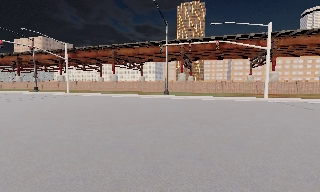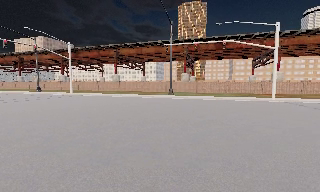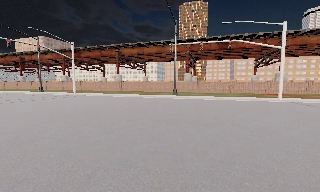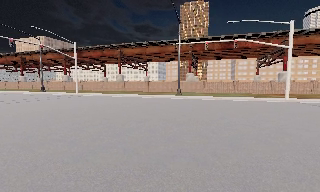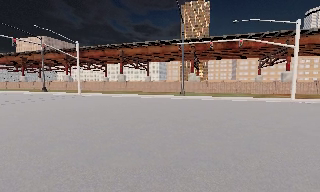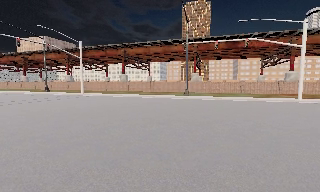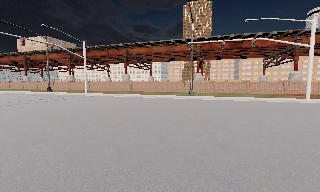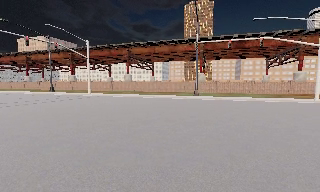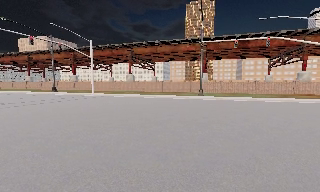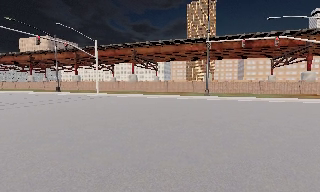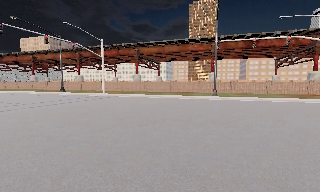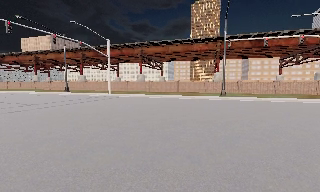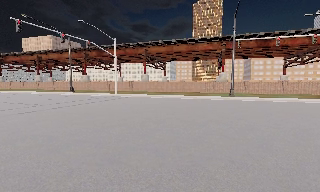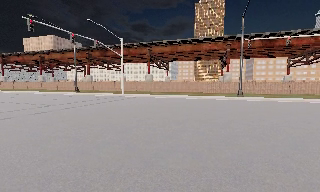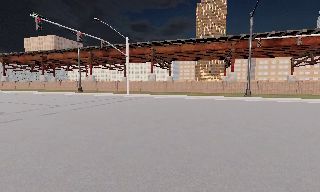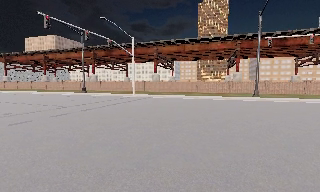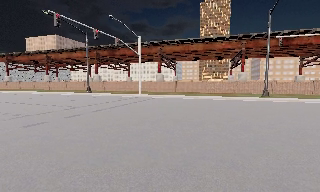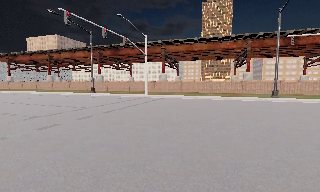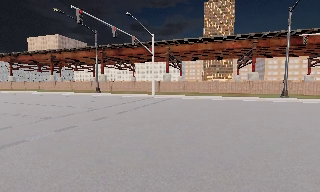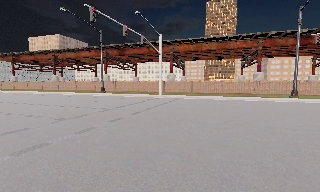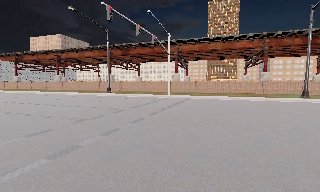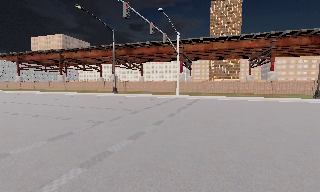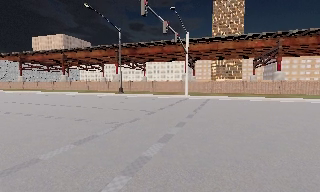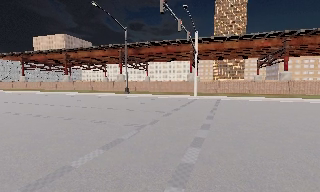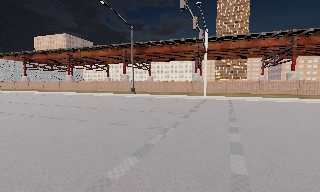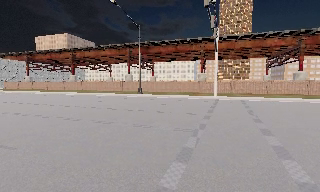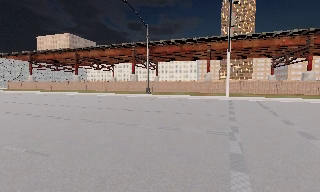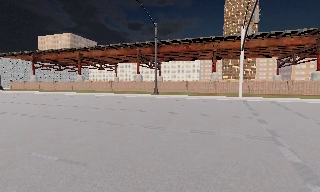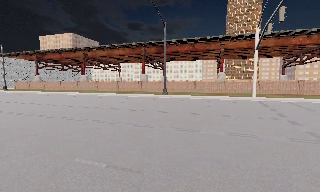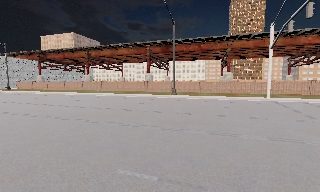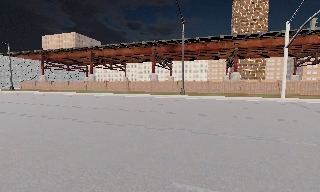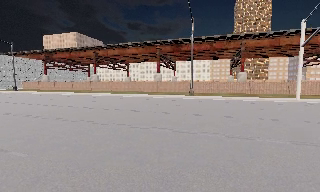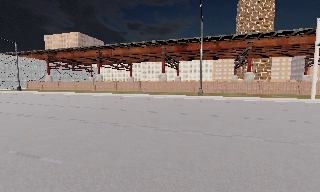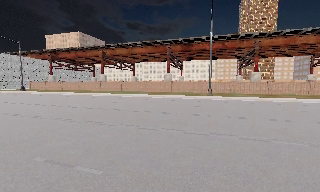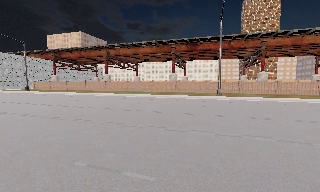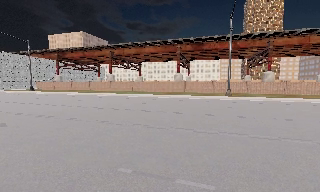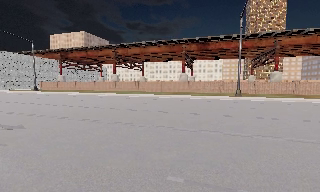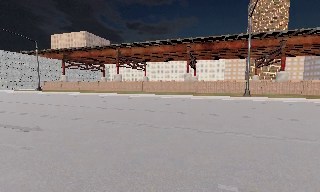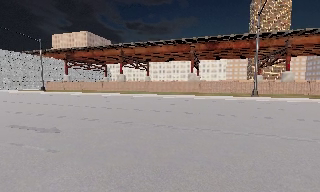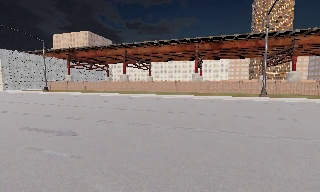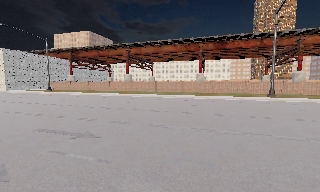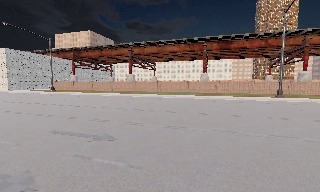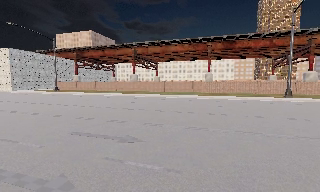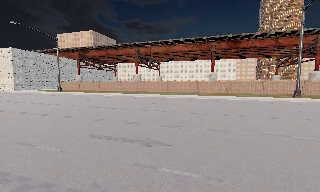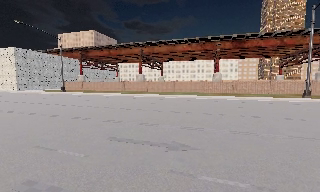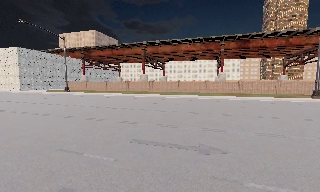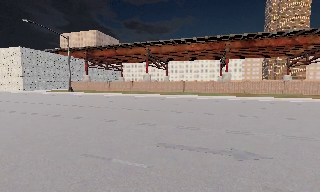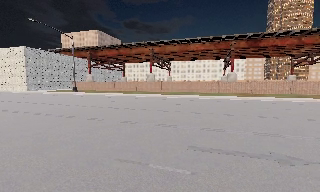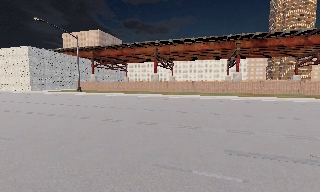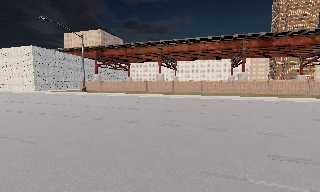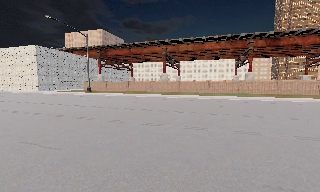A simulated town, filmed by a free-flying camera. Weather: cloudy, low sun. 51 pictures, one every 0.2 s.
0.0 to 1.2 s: The camera travels to its left, about 3.5 m, so close, fixed things drift to the right.
1.2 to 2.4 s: The camera travels to its left, about 5 m, so close, fixed things drift to the right. It gains speed.
2.4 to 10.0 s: The camera travels to its left, about 40 m, so close, fixed things drift to the right.
The film runs backward here.
